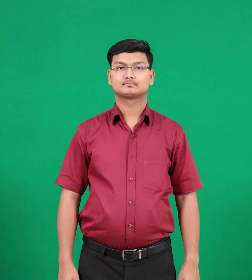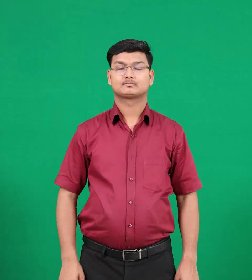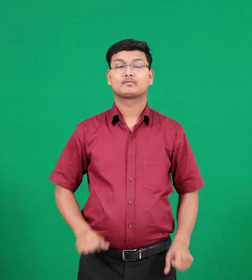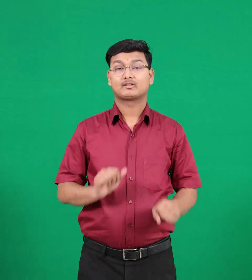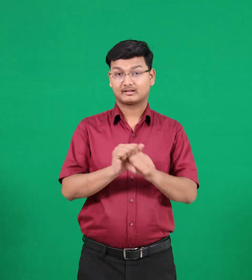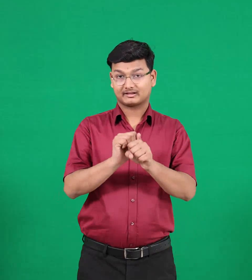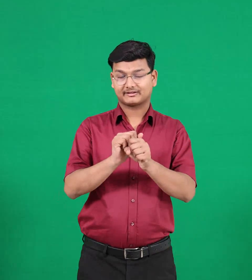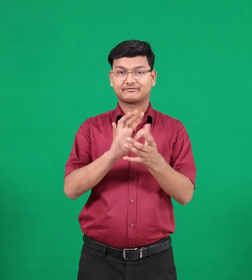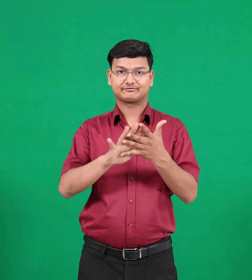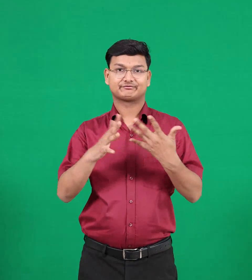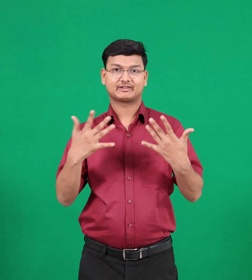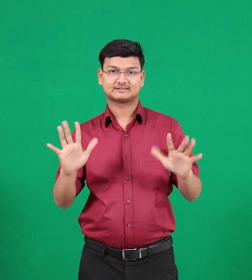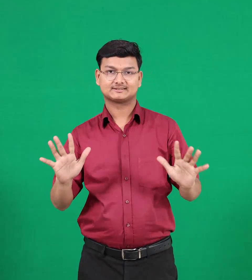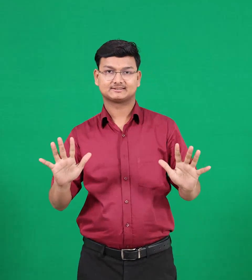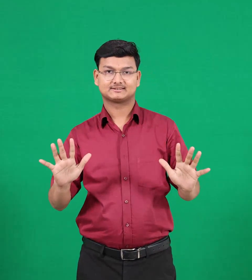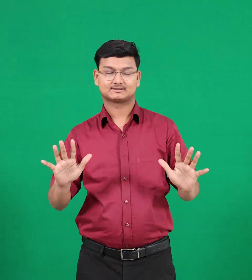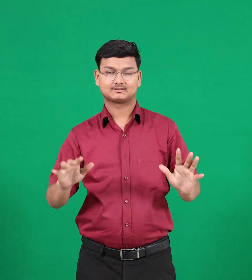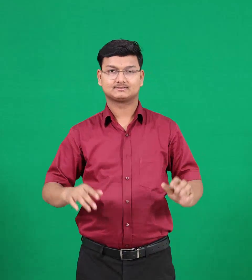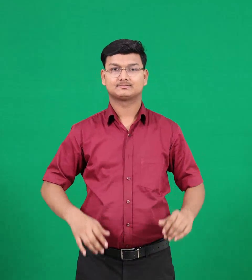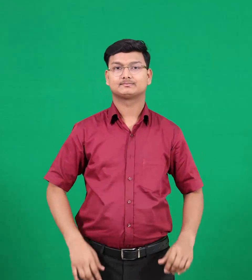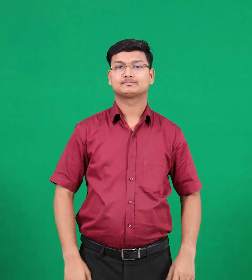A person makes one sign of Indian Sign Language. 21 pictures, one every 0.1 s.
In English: completed
